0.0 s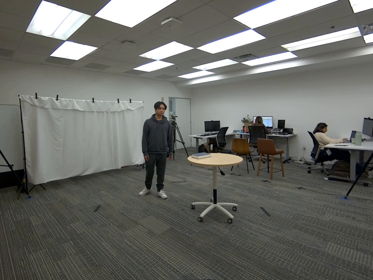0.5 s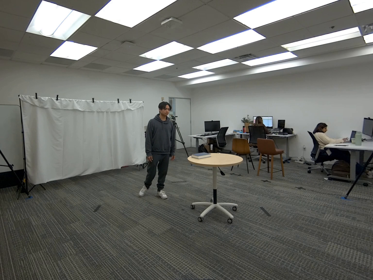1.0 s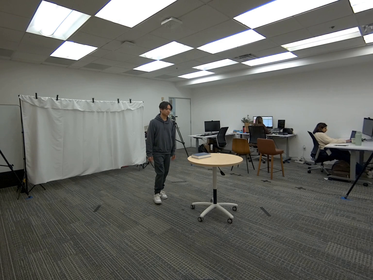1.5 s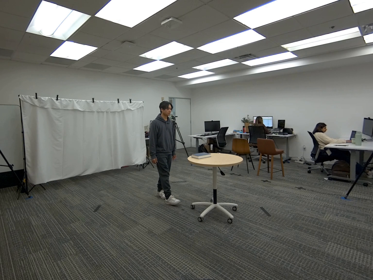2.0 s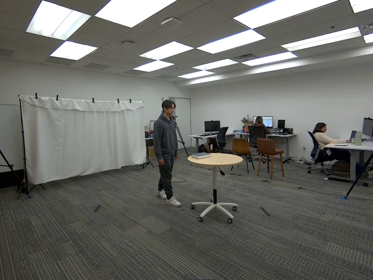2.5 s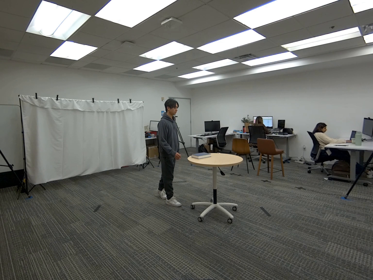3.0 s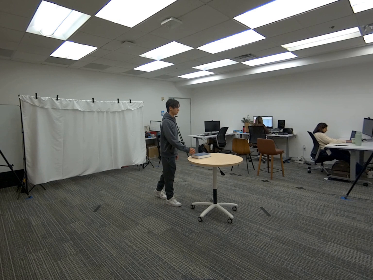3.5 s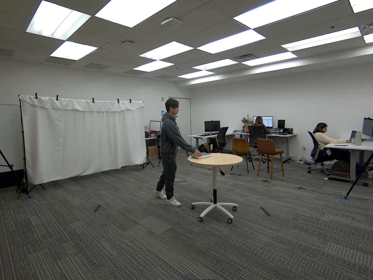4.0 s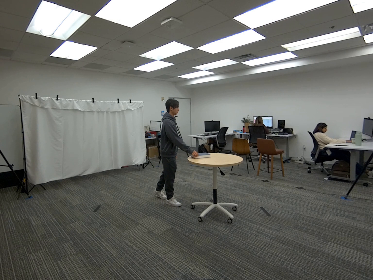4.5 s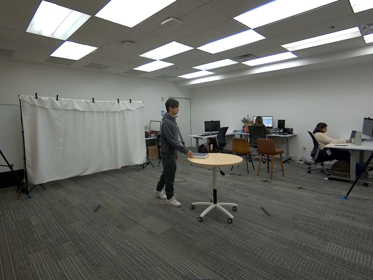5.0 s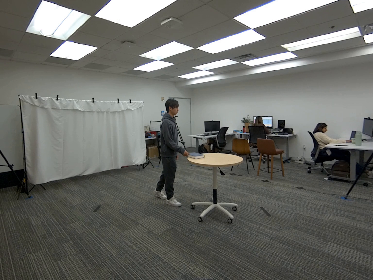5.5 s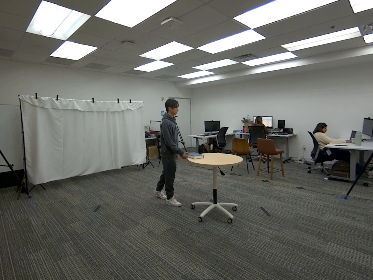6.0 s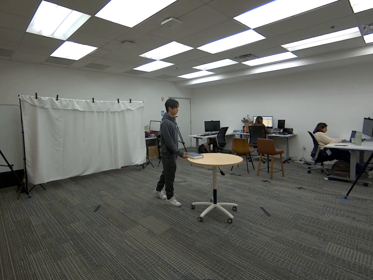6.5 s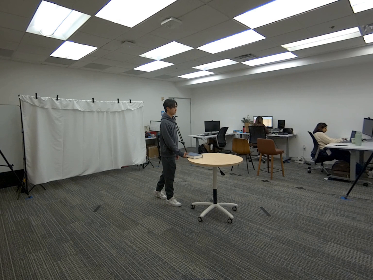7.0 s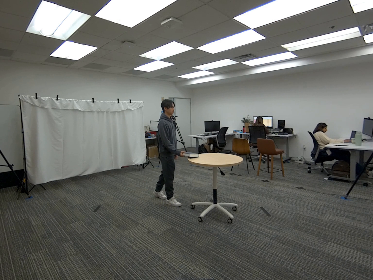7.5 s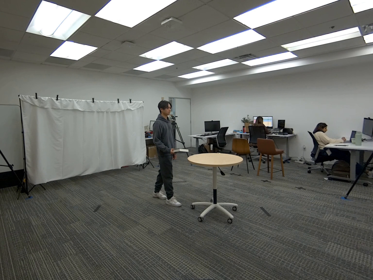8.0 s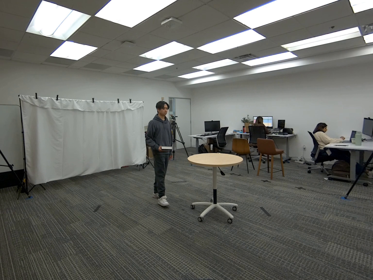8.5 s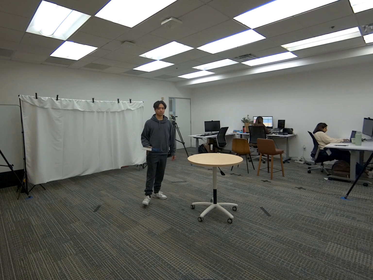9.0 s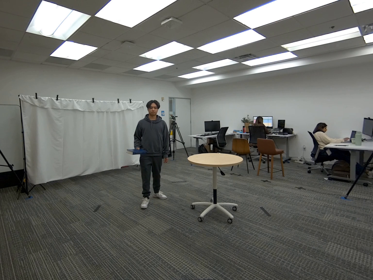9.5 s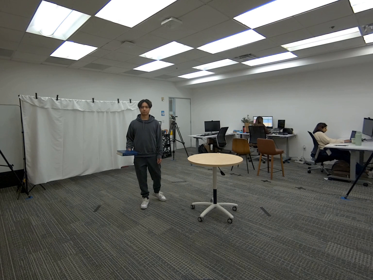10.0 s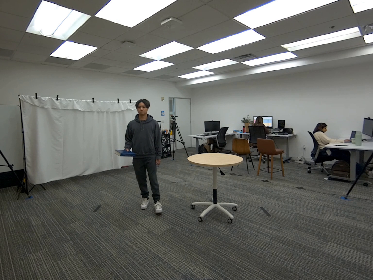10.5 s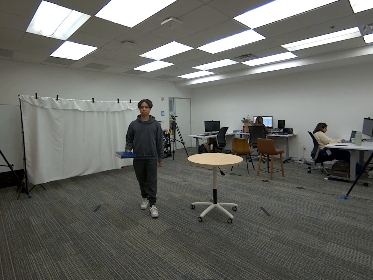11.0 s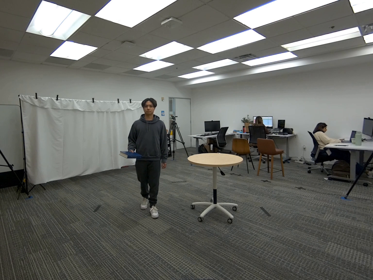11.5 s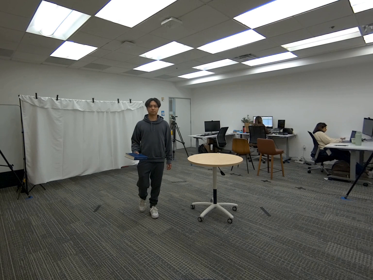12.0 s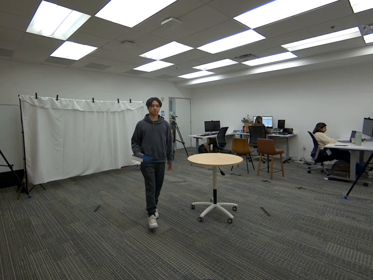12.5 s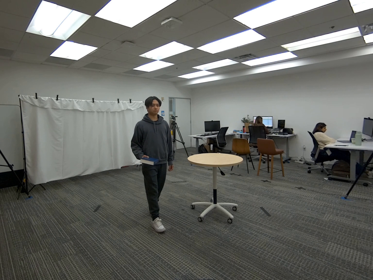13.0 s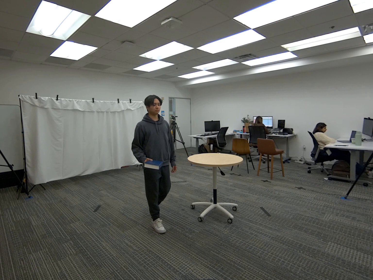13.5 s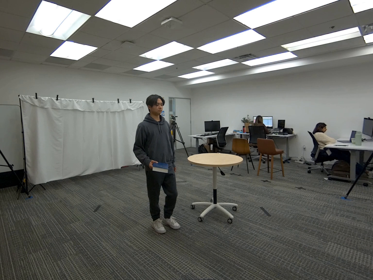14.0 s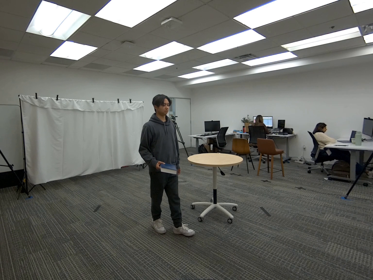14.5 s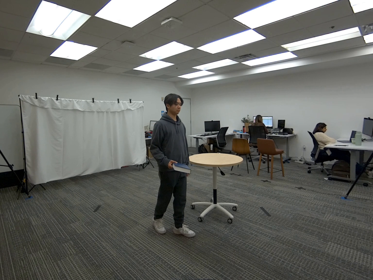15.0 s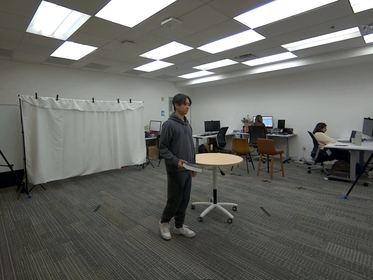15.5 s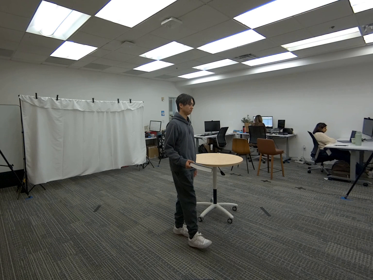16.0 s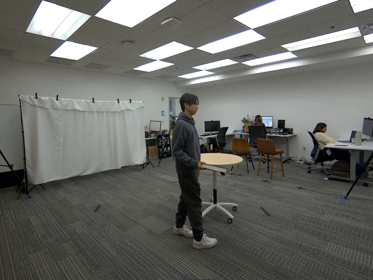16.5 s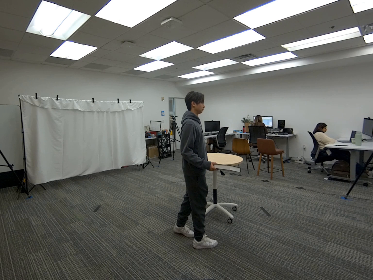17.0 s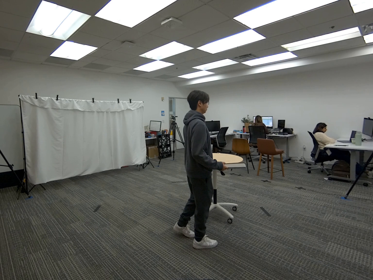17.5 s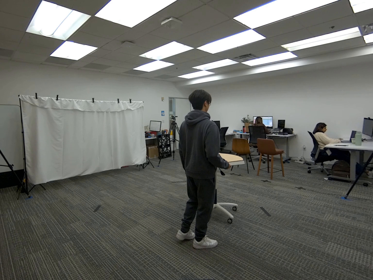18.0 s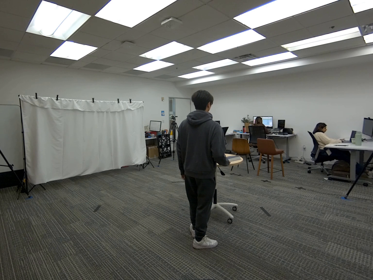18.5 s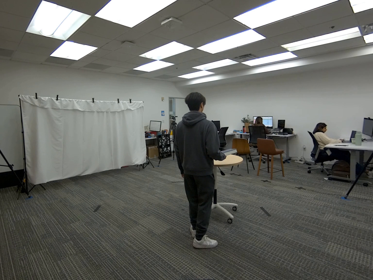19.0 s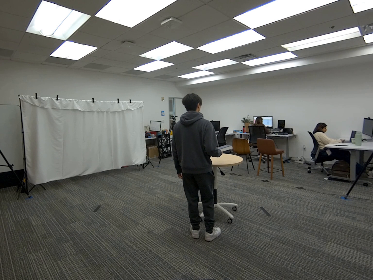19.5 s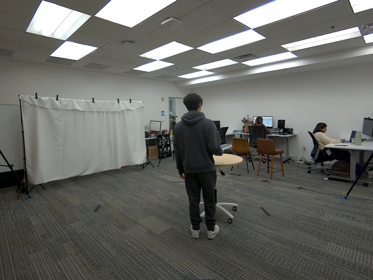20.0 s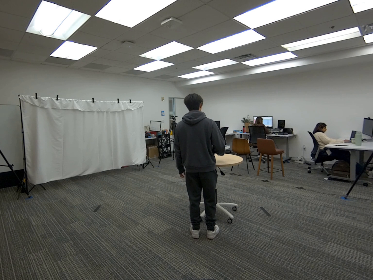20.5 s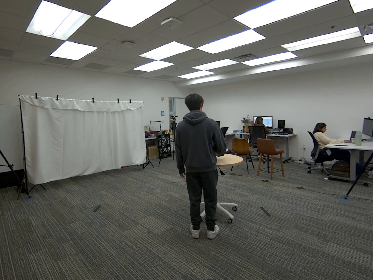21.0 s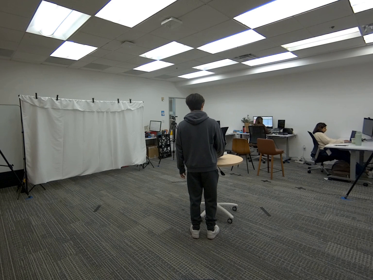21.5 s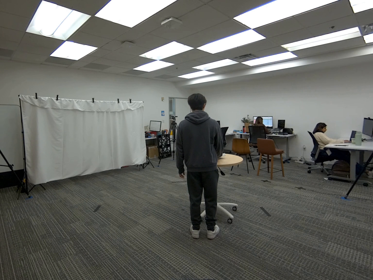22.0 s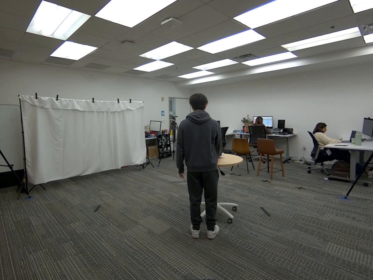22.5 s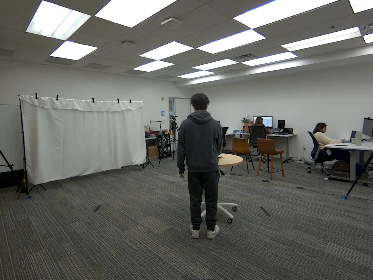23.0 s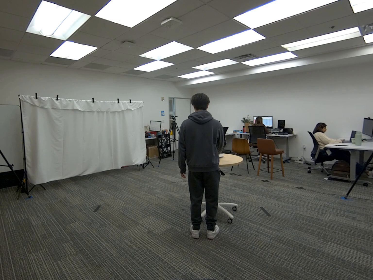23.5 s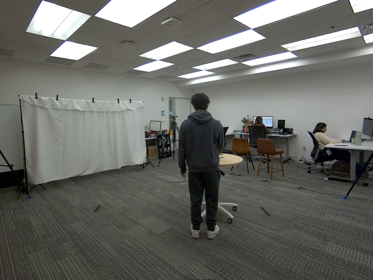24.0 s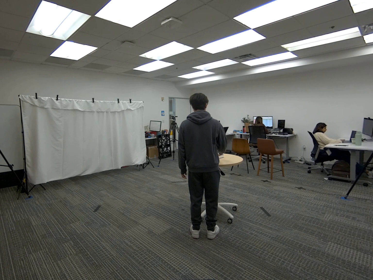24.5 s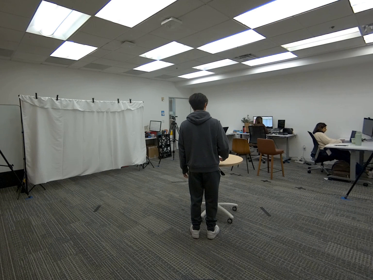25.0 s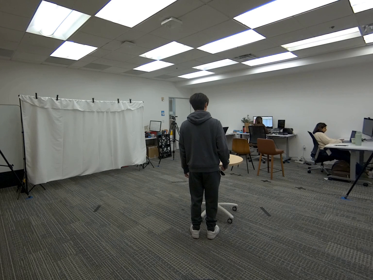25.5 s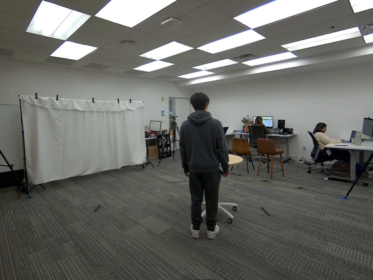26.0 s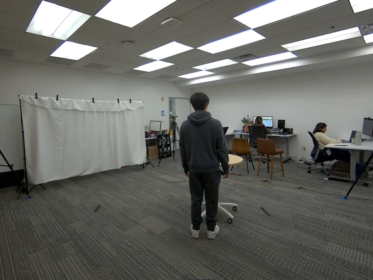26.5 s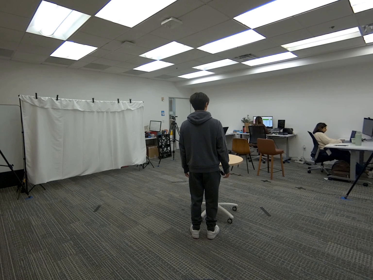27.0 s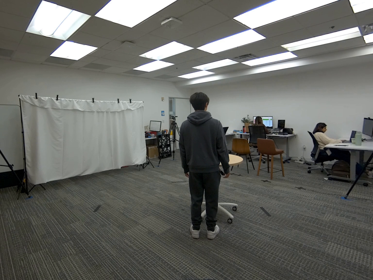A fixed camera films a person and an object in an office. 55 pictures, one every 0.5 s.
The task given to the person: Walk over to the dark blue book on the round table and using your right hand pick up the dark blue book and walk within the bounding area. Place in the center of the table when complete.
